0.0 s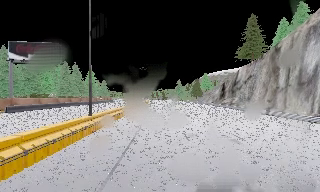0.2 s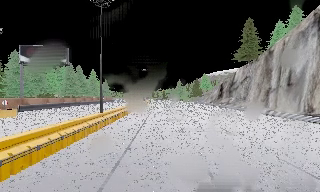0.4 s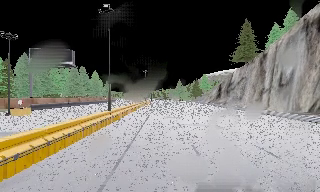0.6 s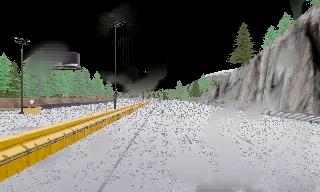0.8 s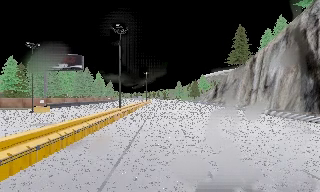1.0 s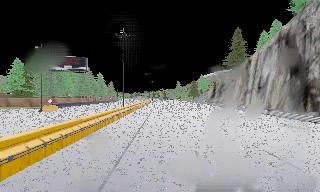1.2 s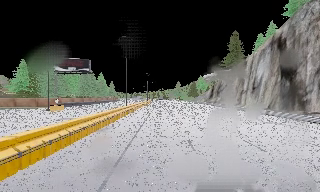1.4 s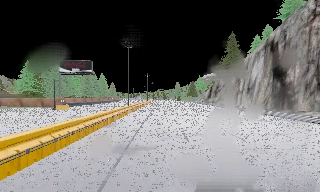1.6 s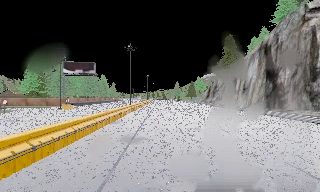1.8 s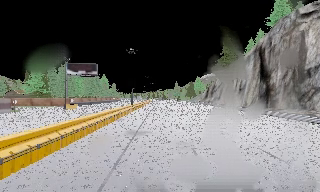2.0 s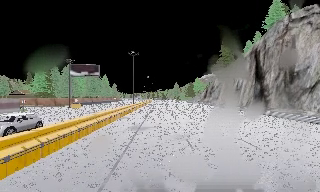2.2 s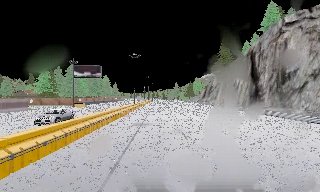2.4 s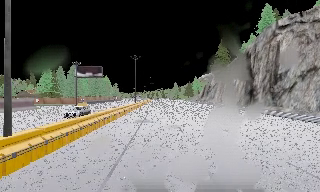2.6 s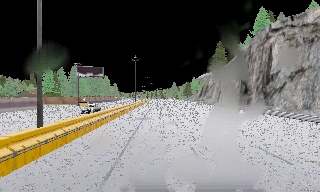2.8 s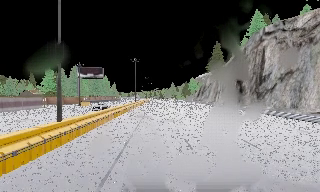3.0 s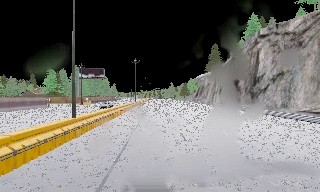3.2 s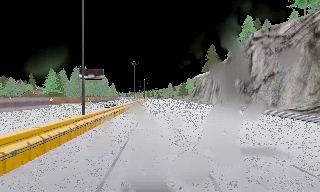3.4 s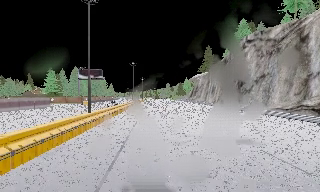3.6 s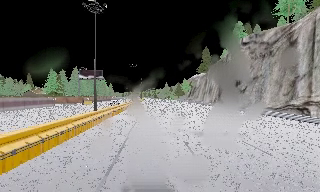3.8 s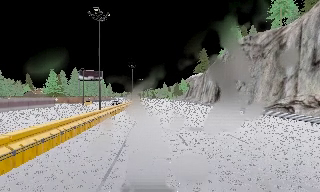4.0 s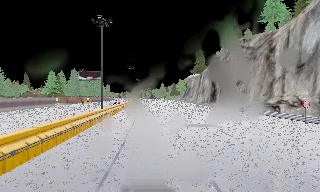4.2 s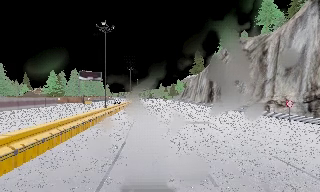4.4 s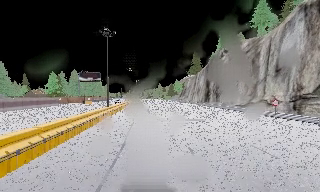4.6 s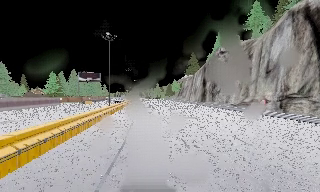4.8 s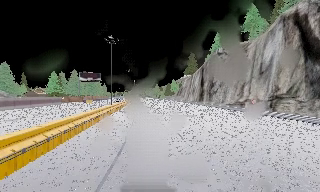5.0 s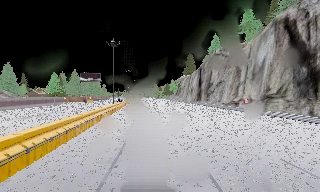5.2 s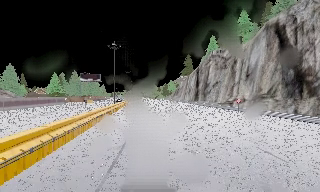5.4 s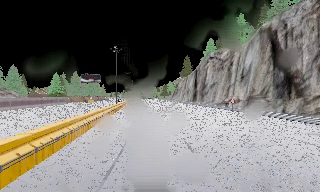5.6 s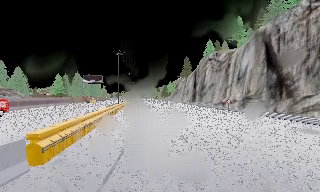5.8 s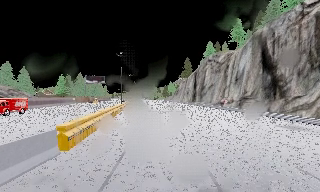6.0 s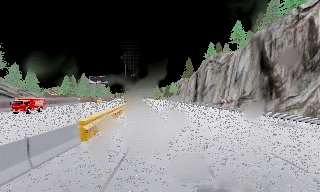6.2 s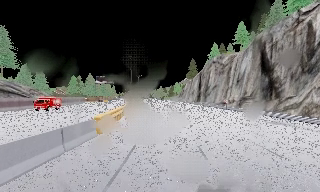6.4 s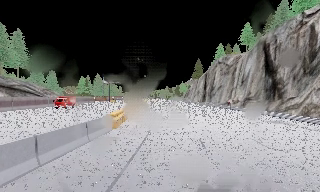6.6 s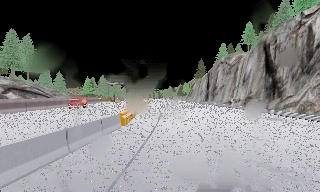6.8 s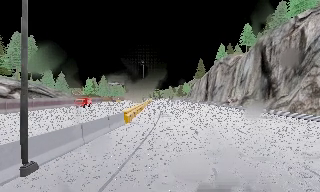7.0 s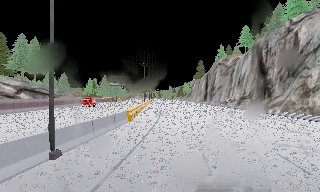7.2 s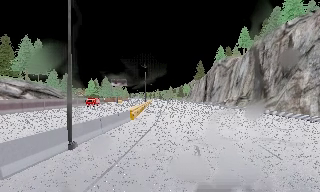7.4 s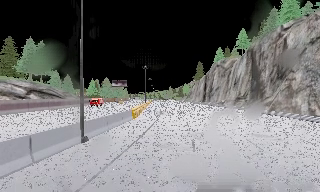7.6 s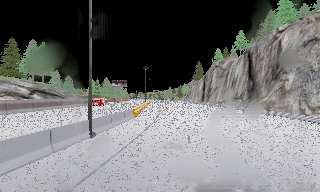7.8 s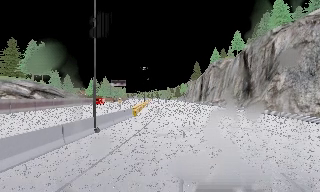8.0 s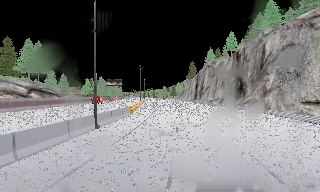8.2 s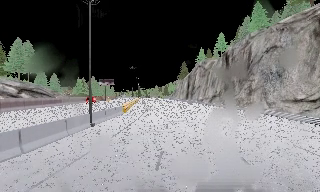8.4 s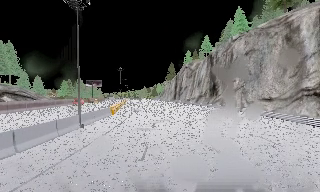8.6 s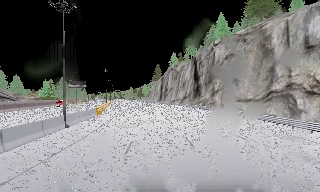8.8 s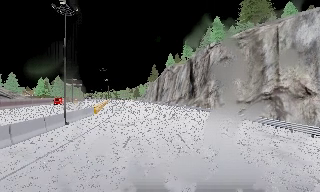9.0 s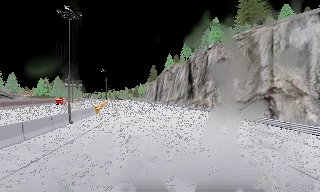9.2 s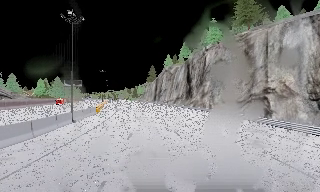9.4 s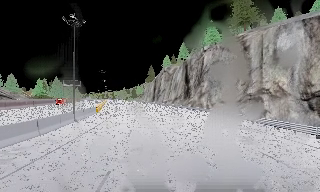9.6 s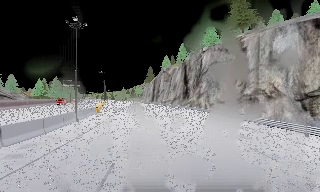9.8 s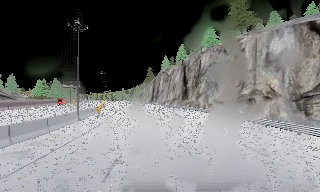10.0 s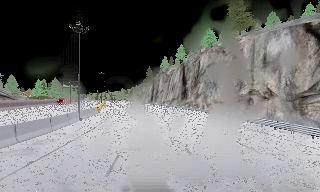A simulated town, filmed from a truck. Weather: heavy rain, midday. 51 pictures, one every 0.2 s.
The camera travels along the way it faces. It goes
backward.
0.0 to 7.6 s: The camera travels backward, about 65 m, so what stands in front gets smaller.
7.6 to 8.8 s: The scene slides to the left, as the camera pans about 15 degrees to its right. It travels backward, about 7 m, so what stands in front gets smaller.
8.8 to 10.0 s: The camera travels backward, about 4.5 m, so what stands in front gets smaller. It loses speed.
The film runs backward here.
